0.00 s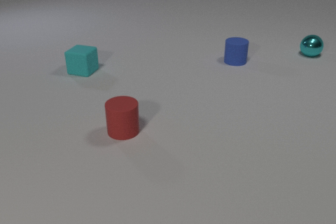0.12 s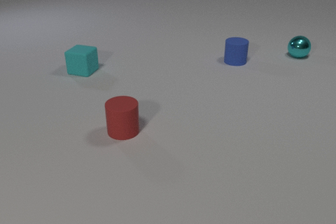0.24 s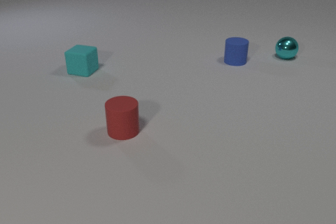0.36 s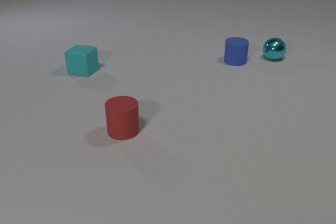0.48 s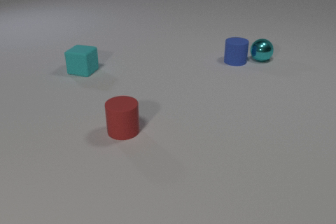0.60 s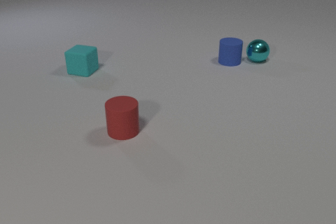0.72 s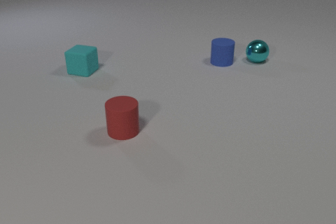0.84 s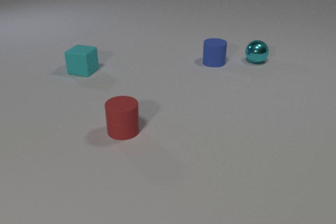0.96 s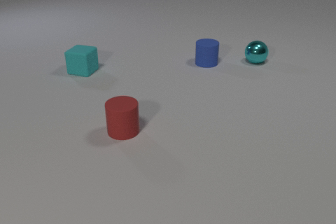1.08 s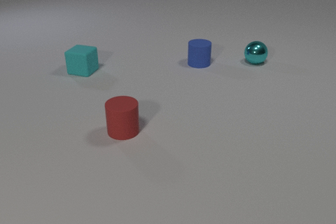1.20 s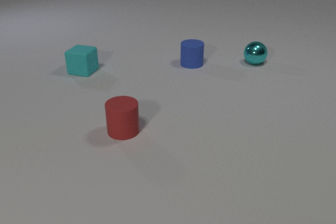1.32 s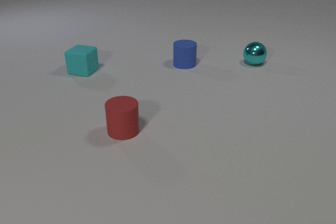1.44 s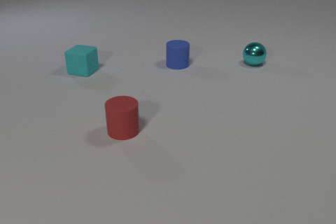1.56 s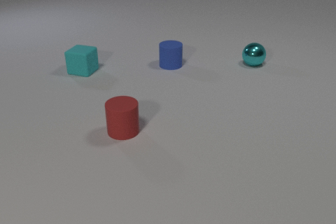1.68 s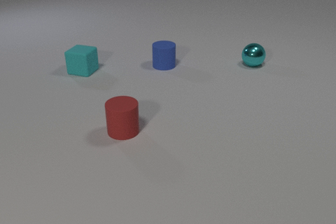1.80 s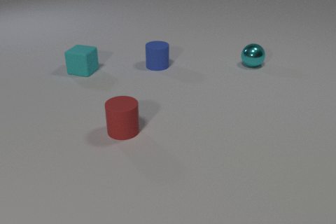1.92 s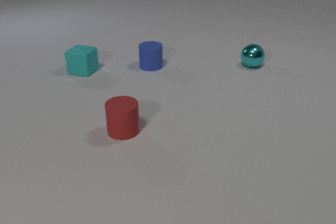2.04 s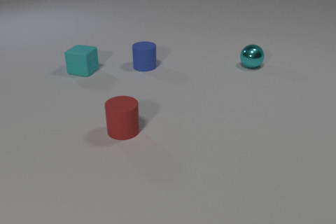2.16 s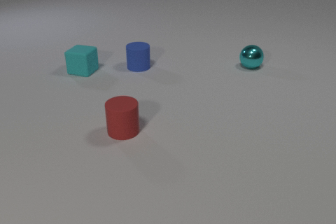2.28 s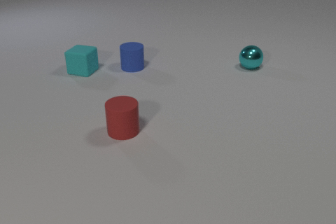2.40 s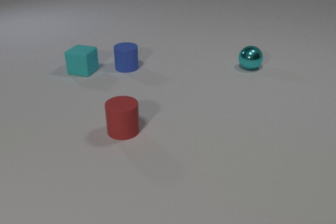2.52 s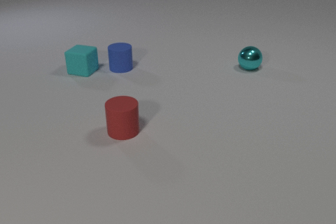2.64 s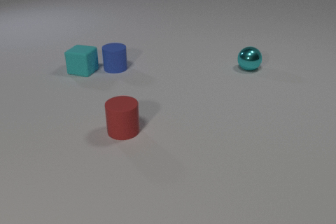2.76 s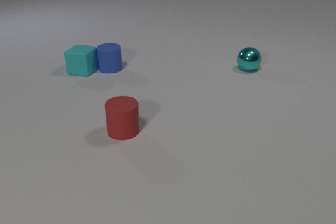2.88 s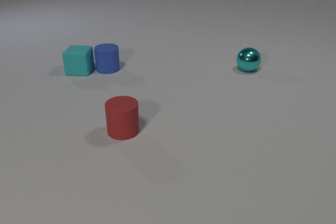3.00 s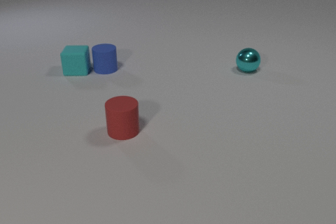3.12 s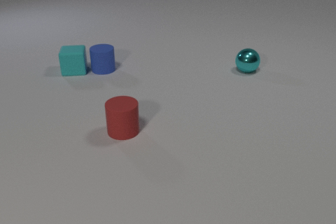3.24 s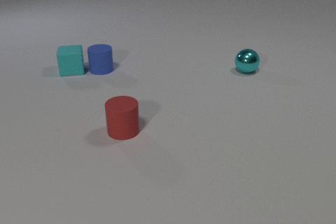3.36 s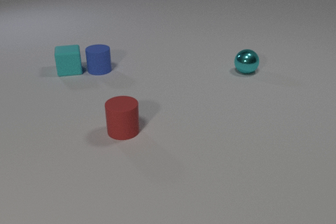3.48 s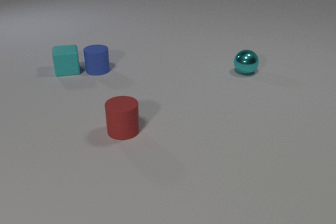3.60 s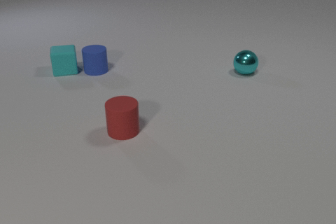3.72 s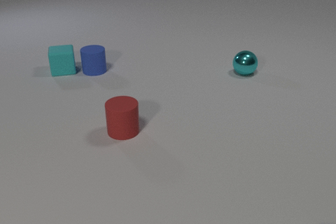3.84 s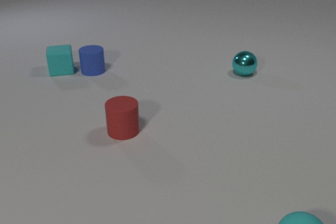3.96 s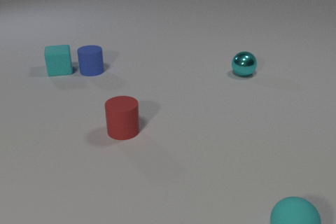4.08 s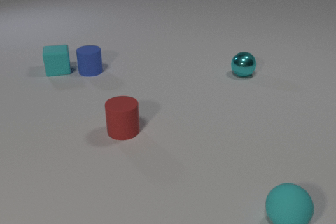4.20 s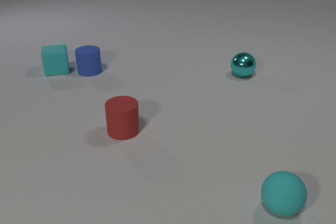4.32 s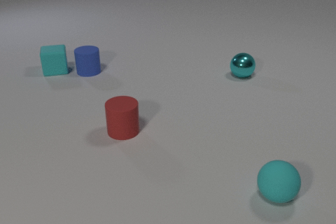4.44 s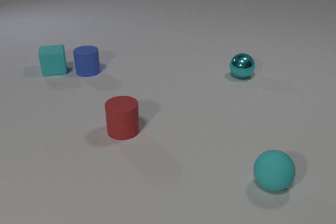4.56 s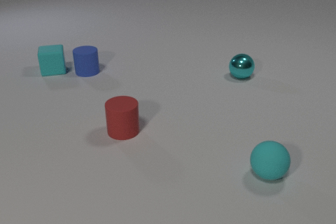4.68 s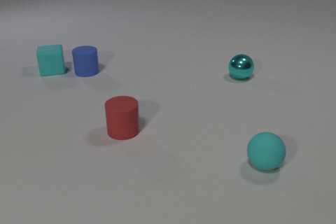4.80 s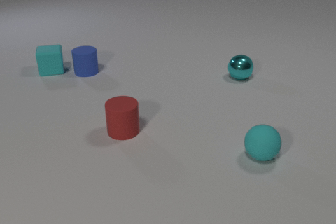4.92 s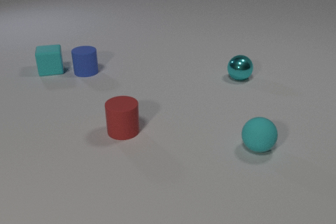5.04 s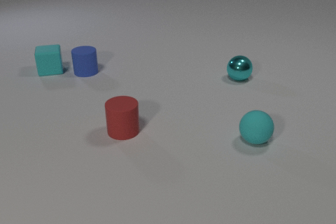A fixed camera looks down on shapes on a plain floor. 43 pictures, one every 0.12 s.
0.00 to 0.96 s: The cyan metal sphere rolls to the left and toward the camera. The blue rubber cylinder slides to the left. The cyan metal sphere and the blue rubber cylinder collide.
0.96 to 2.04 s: The cyan metal sphere rolls toward the camera. The blue rubber cylinder slides to the left.
2.04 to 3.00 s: The cyan metal sphere rolls toward the camera. The blue rubber cylinder slides to the left. The cyan rubber cube slides to the left, spins so that its near face slides to the right, counterclockwise seen from above. The blue rubber cylinder and the cyan rubber cube collide.
3.00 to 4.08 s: The cyan metal sphere rolls toward the camera. The blue rubber cylinder slides to the left. The cyan rubber sphere comes in at the bottom edge, rolls away from the camera. The cyan rubber cube slides to the left.
4.08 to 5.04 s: The cyan metal sphere rolls toward the camera. The cyan rubber sphere rolls away from the camera. The cyan rubber cube slides to the left.
What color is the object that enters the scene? cyan.
How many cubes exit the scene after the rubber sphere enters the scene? 0.
What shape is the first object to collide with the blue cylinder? sphere.
